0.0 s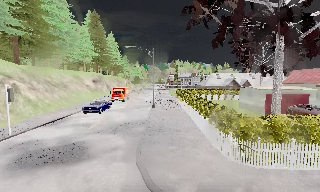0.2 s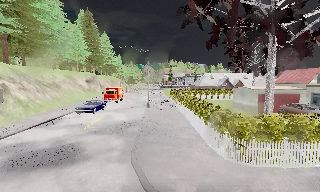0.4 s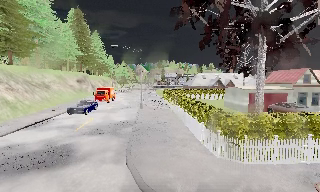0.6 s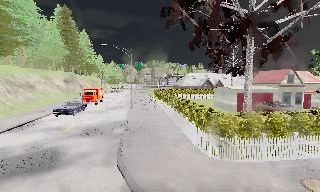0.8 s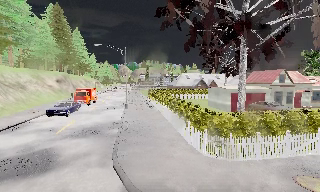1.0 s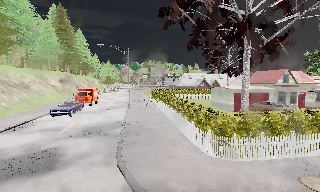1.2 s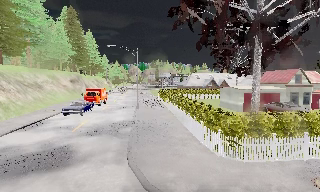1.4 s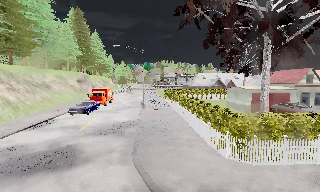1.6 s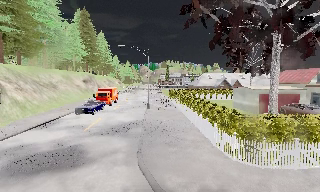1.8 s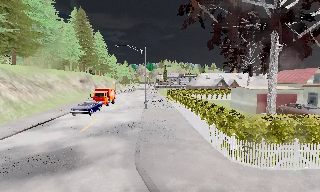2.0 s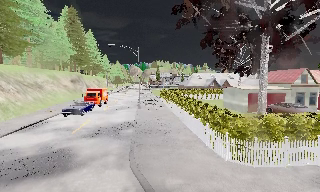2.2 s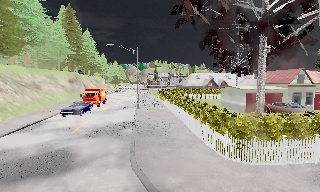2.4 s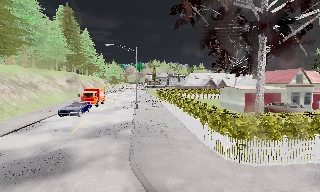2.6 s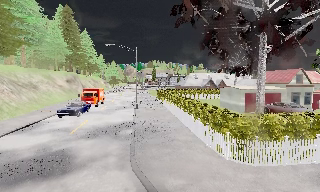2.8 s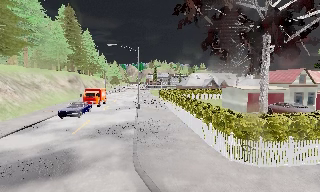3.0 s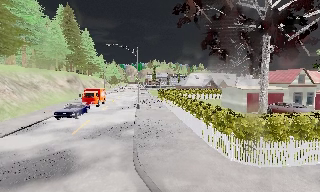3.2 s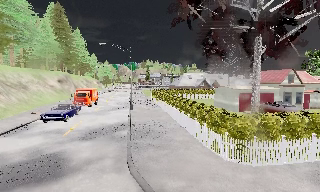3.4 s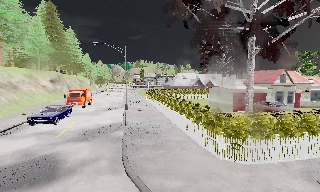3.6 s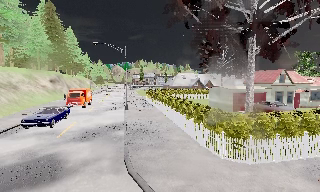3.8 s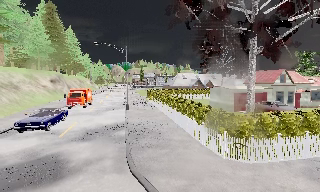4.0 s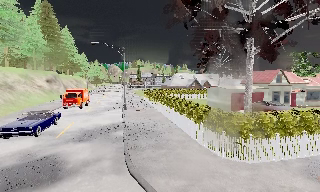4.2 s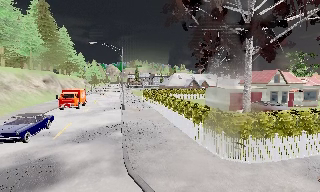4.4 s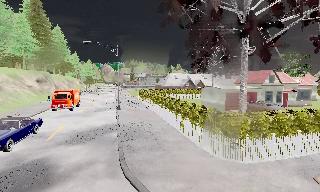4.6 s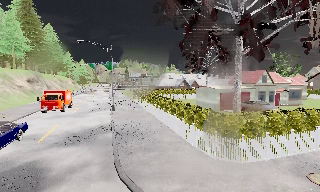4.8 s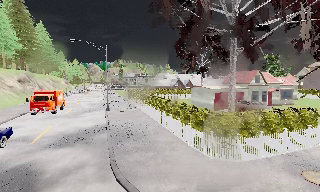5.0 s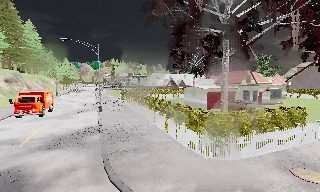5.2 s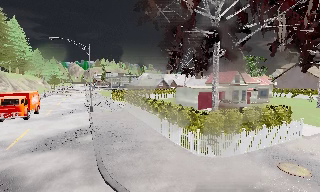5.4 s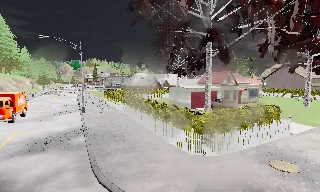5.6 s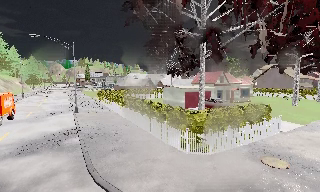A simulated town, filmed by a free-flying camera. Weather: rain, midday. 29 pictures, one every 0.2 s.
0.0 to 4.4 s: The camera pans to its right, which is clockwise from overhead, by about 15 degrees. It travels to its left and forward, about 1.5 m.
4.4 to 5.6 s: The camera swings to its right by about 15 degrees, and the scene slides to the left.
The film runs forward here.
